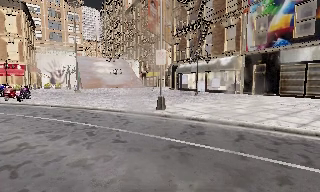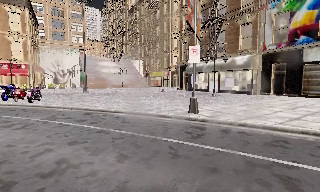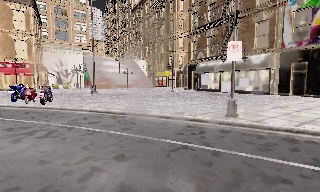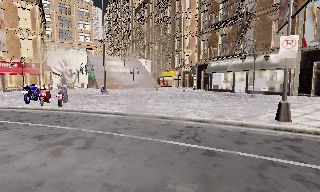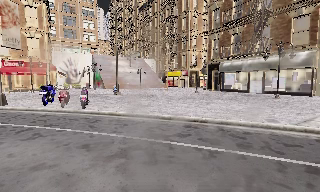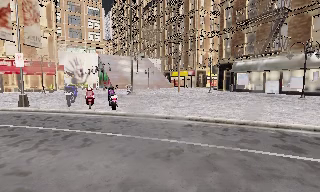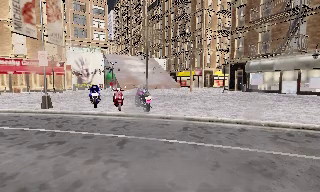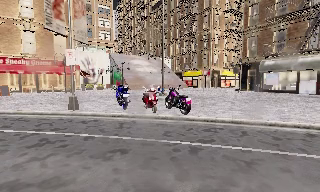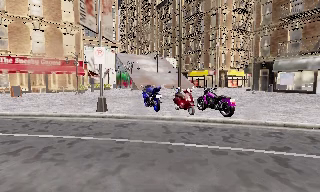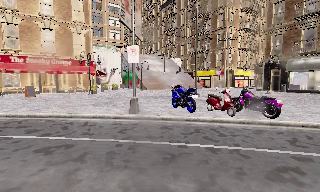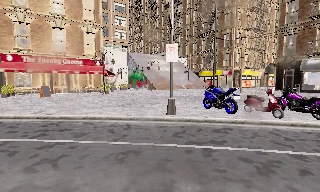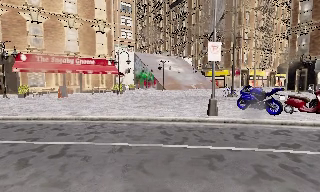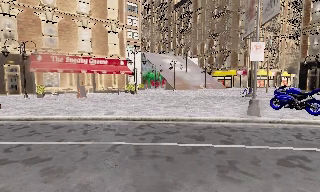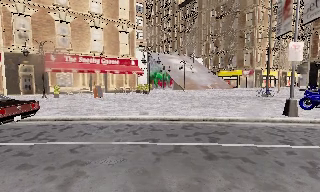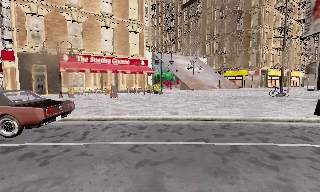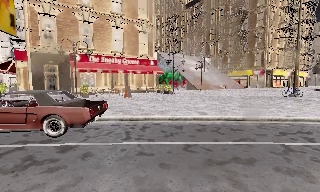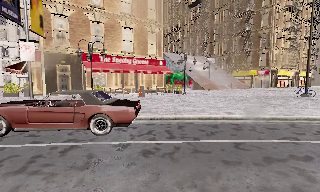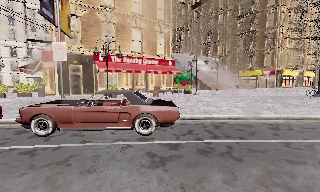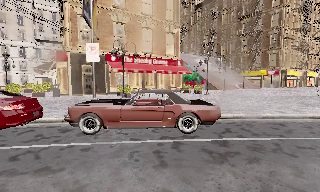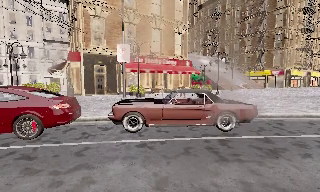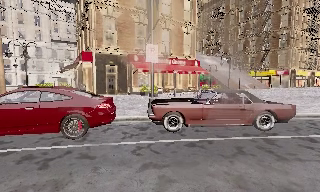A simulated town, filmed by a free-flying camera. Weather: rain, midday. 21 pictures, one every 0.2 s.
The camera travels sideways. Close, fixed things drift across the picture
to the right.
0.0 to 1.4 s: The camera travels to its left and forward, about 12 m, so close, fixed things drift to the right.
1.4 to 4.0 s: The camera travels to its left, about 19 m, so close, fixed things drift to the right.
The film runs forward here.
